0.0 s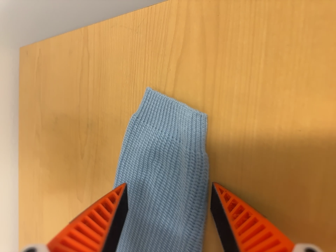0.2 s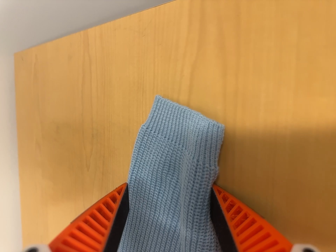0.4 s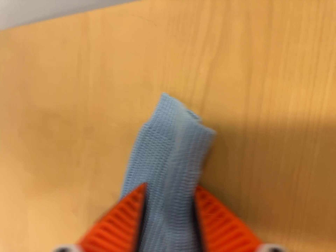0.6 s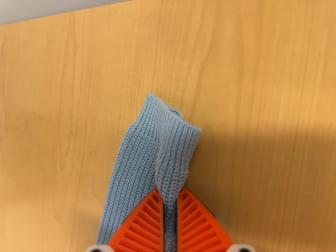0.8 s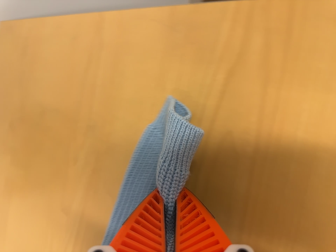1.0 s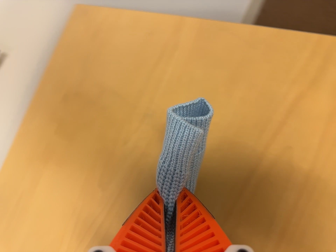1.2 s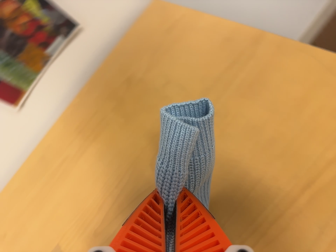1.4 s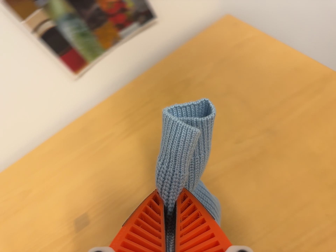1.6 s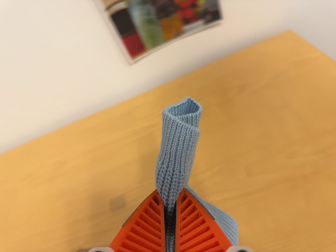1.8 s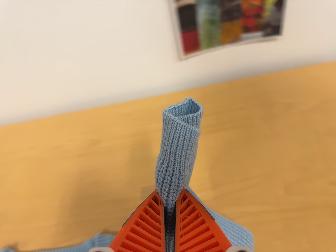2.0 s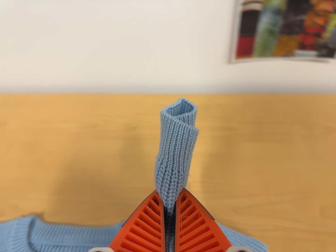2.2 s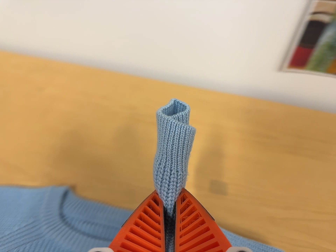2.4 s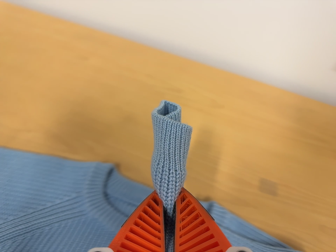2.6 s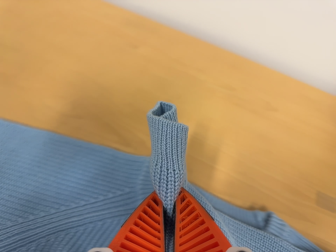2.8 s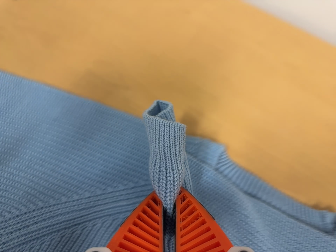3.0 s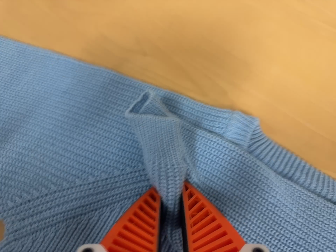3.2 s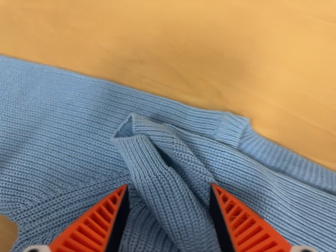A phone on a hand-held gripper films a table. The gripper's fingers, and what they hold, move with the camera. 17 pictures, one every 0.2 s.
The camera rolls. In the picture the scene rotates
clockwise.
0.0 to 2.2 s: The camera travels to its left, about 60 cm, so close, fixed things drift to the right. It rolls about its line of sight by about 100 degrees, and the scene rotates clockwise.
2.2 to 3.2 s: The scene slides to the right, as the camera pans about 15 degrees to its left. It travels to its left and forward, about 18 cm, so close, fixed things drift to the right. Its aim tips toward the bottom of its view by about 15 degrees, and the scene shifts upward. It rolls about its line of sight by about 15 degrees, and the scene rotates clockwise.
The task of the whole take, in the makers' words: right arm across.
The film runs forward here.
